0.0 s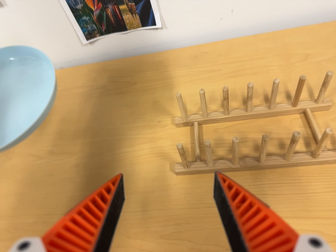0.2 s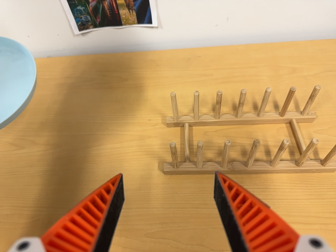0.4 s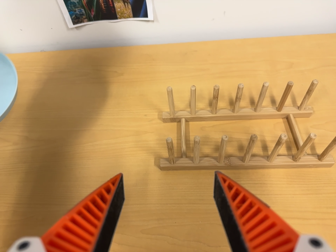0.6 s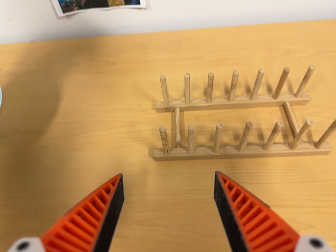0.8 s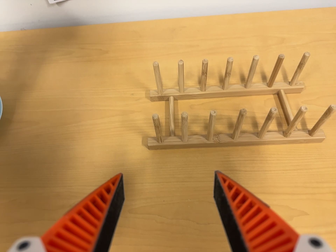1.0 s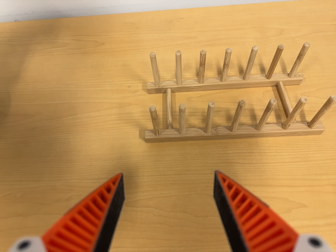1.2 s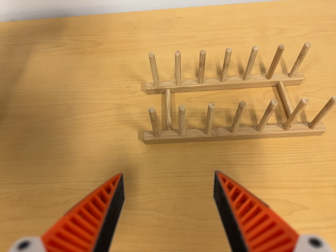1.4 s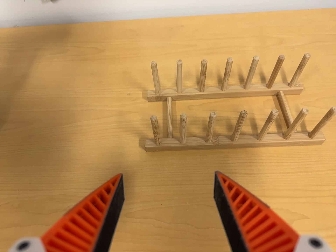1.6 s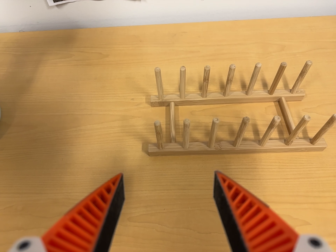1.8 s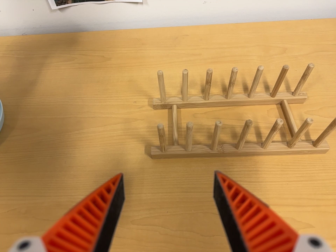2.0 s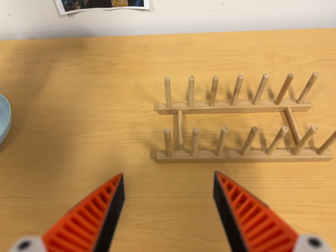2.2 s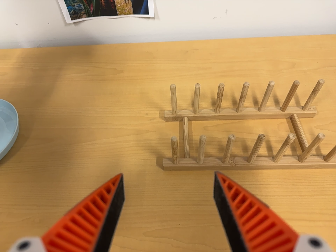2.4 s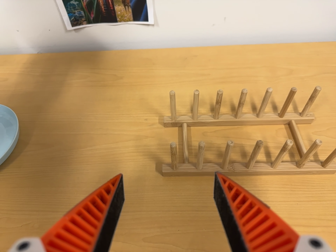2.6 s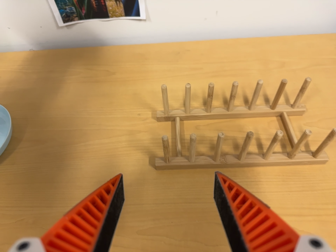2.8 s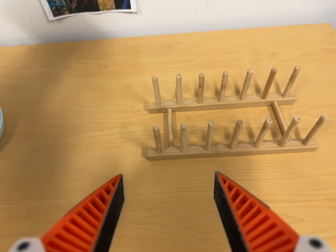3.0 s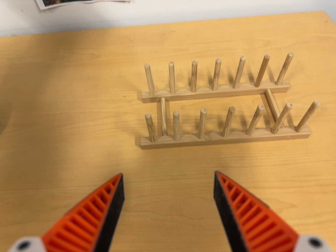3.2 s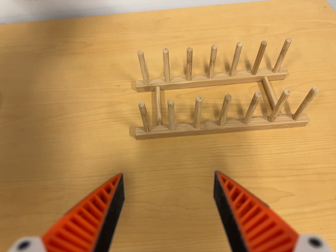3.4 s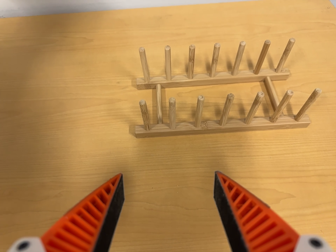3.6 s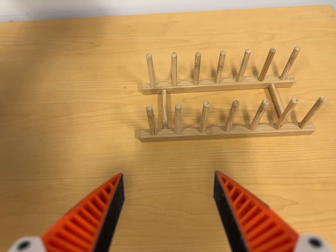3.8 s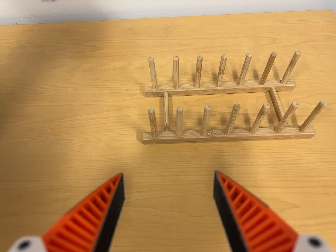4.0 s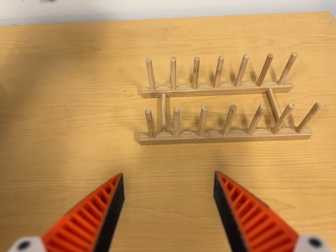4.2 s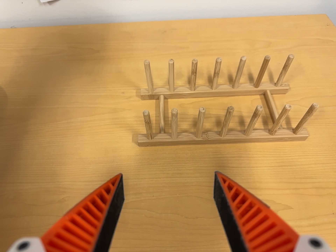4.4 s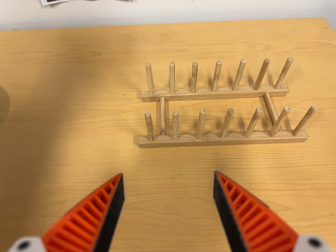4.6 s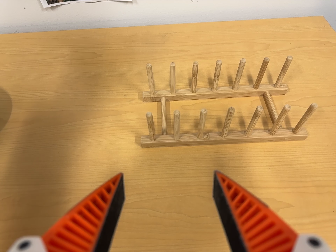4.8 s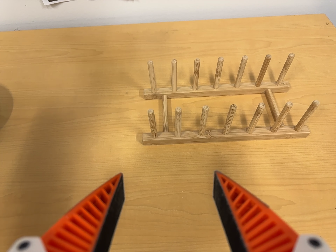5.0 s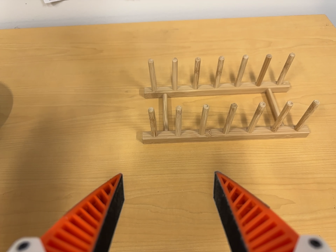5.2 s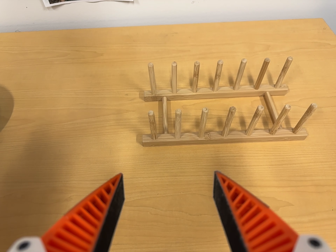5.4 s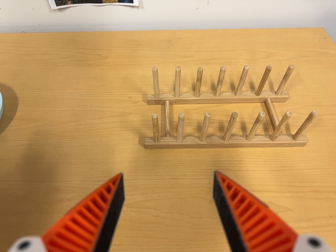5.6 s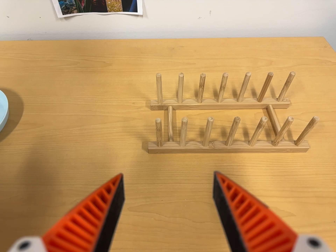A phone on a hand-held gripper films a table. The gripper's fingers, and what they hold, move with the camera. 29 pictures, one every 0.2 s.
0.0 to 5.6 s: The camera pans to its right by about 10 degrees. It travels toward the bottom of its view, about 6 cm, so close, fixed things drift upward.
The film runs backward here.
